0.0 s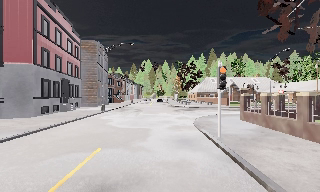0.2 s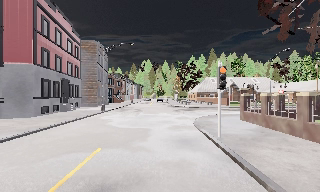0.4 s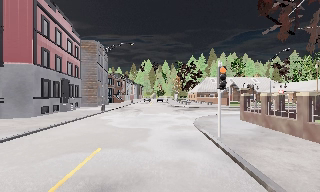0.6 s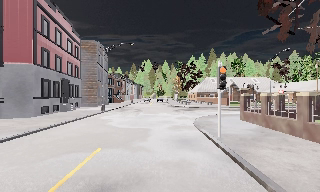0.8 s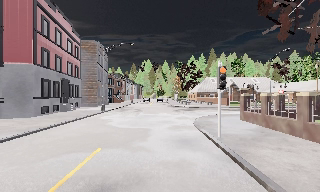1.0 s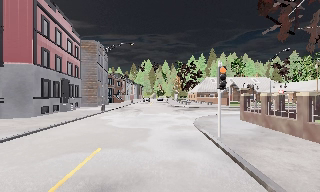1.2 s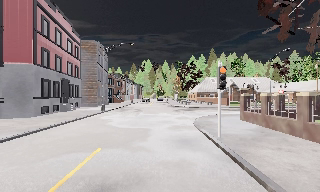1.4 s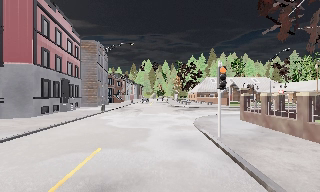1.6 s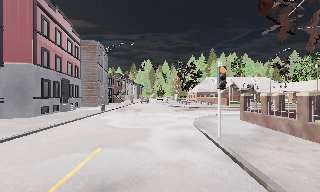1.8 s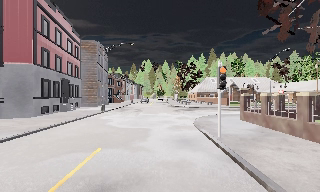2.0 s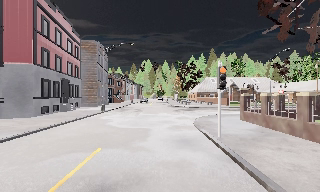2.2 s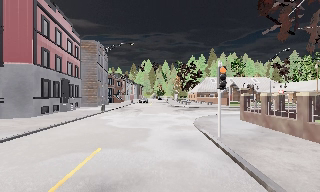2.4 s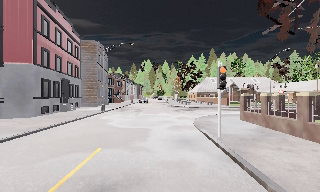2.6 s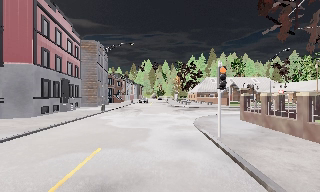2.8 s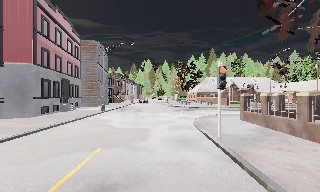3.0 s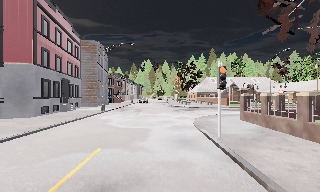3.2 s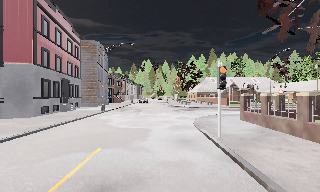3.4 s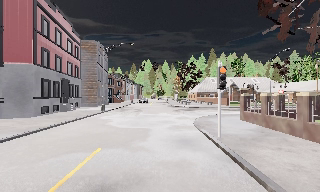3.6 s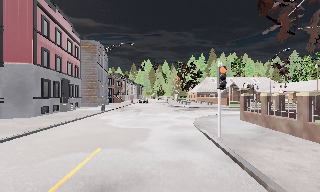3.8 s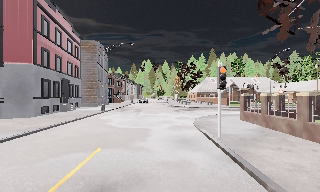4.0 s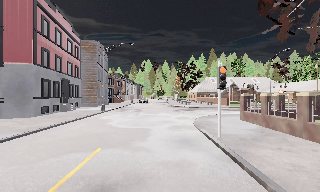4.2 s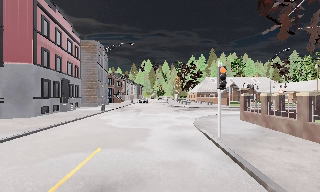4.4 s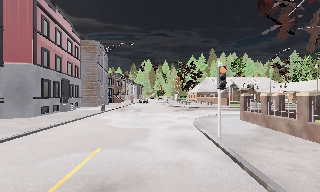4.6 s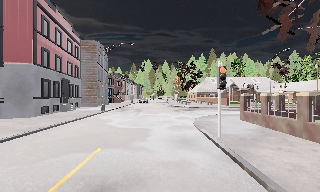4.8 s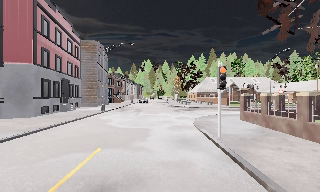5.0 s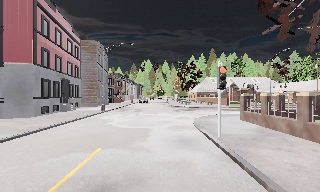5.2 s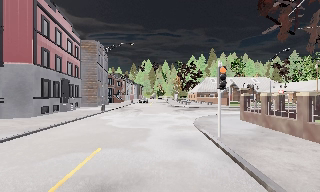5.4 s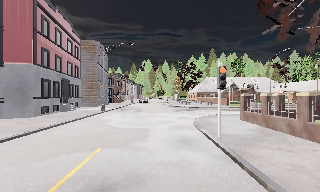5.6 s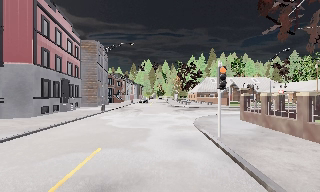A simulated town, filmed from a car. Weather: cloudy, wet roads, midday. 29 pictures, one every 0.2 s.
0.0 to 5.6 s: The camera keeps its place and its aim.
The film runs forward here.
